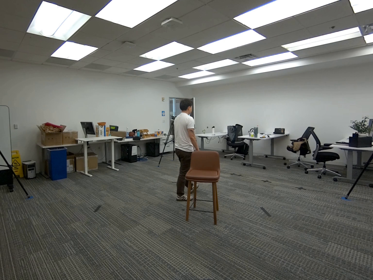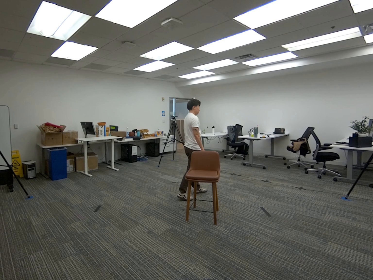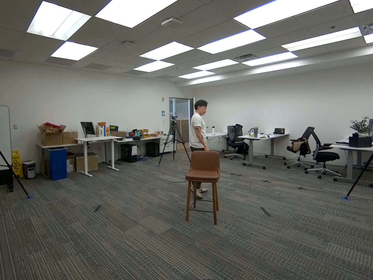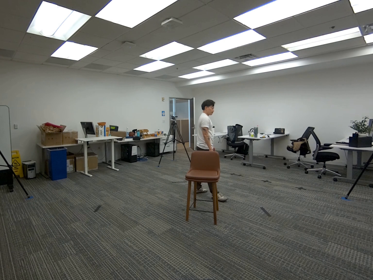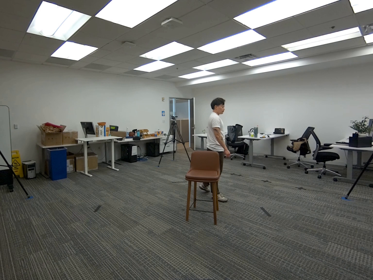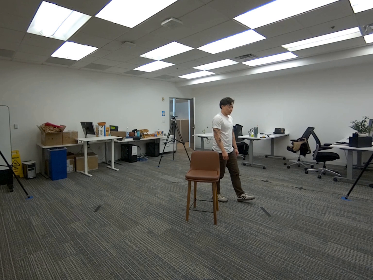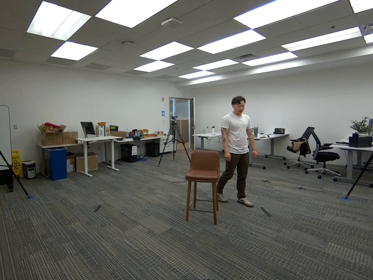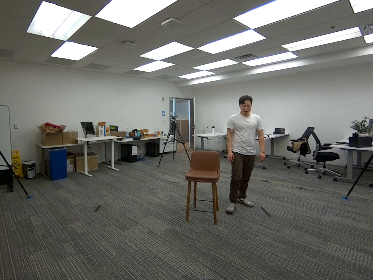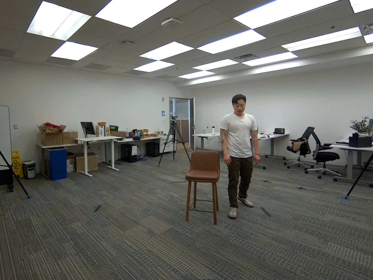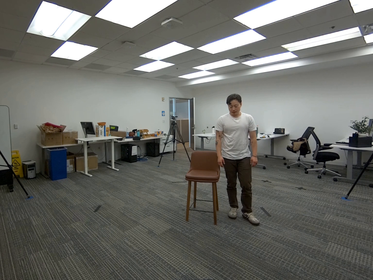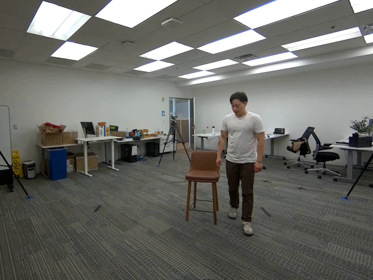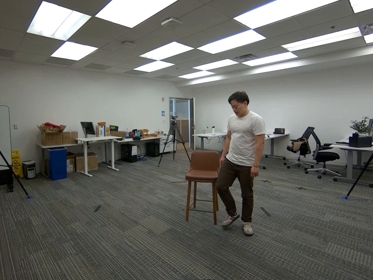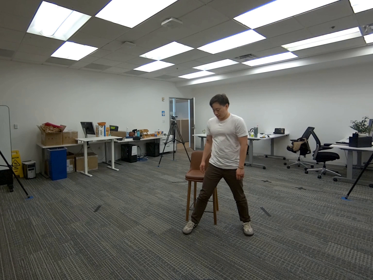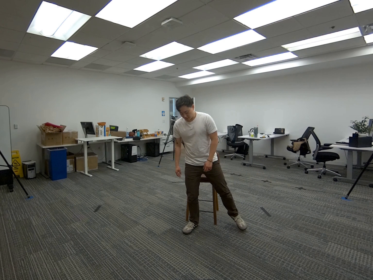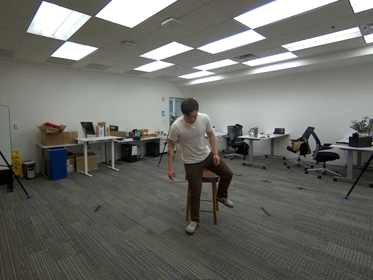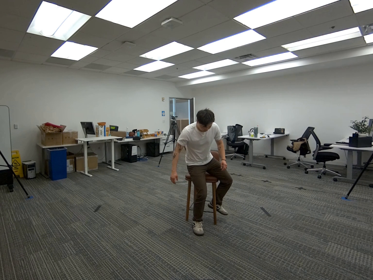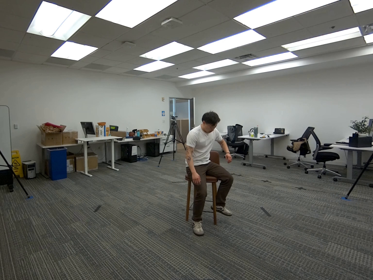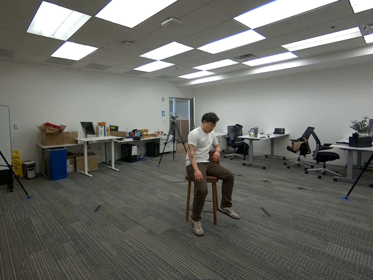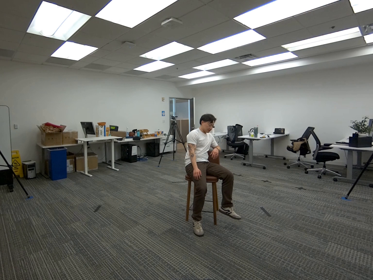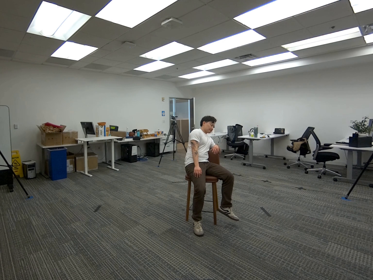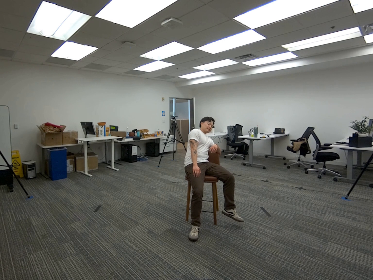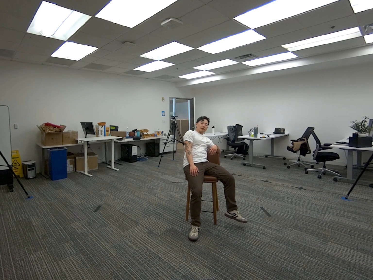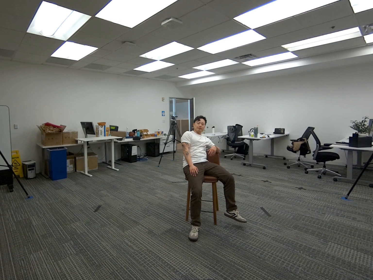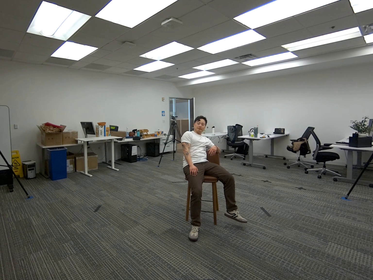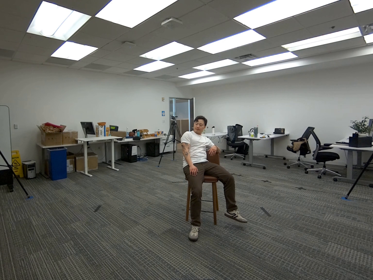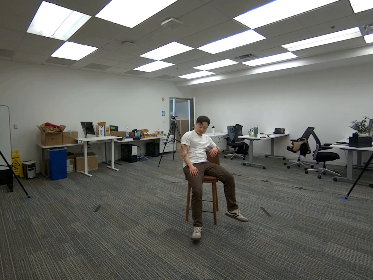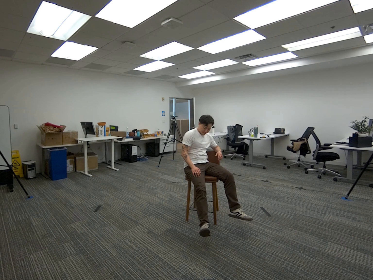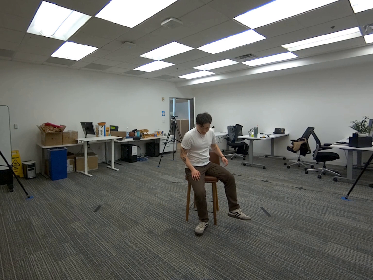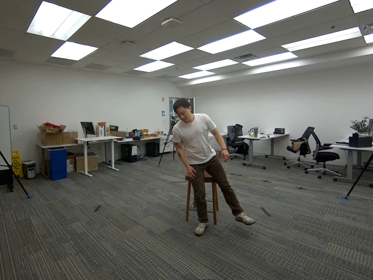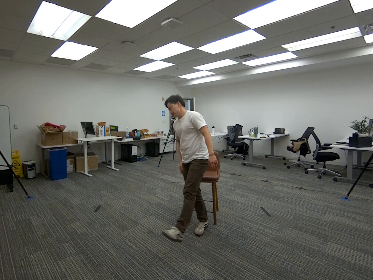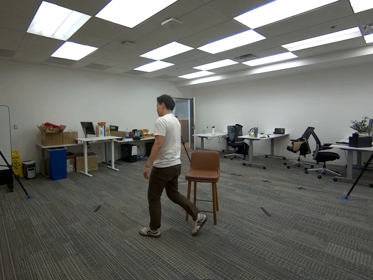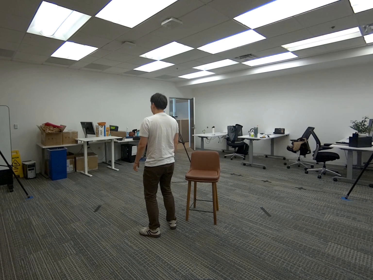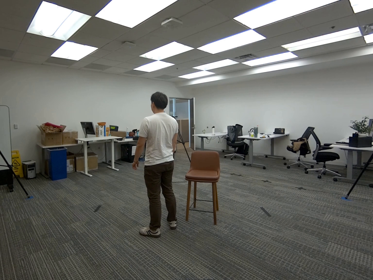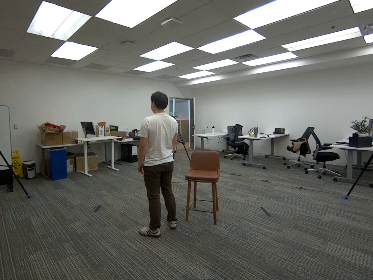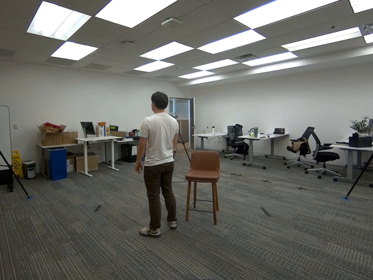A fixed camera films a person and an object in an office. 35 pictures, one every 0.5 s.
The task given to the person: Walk over to the tall bar stool and sit down and stand up.
